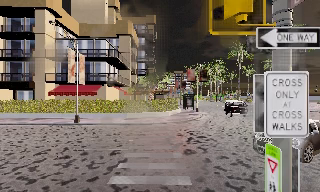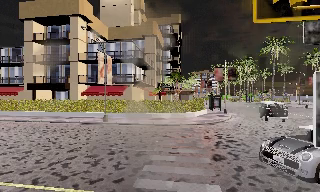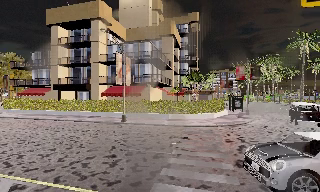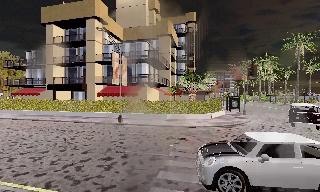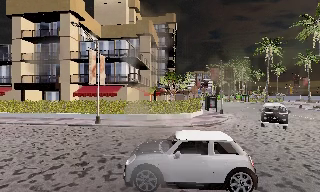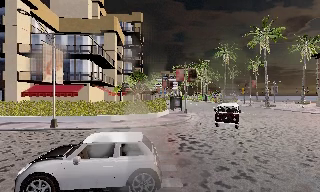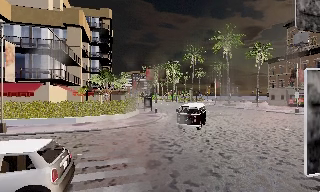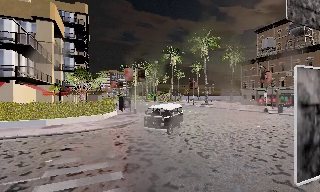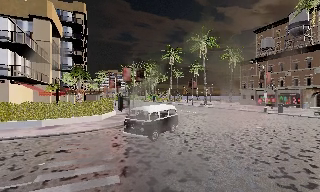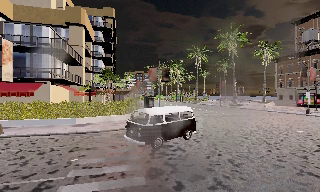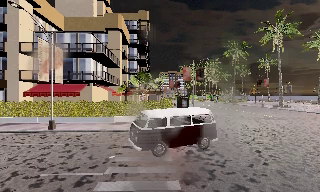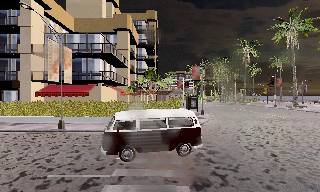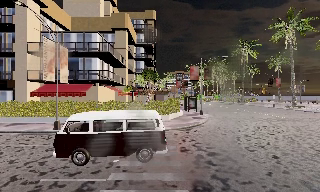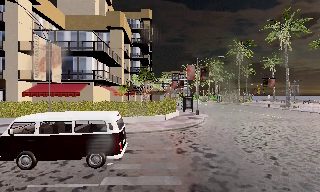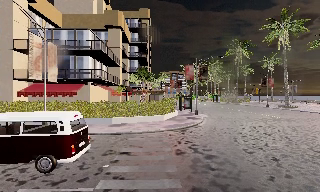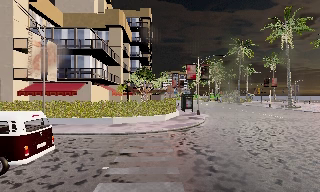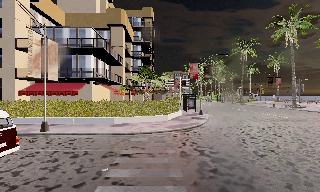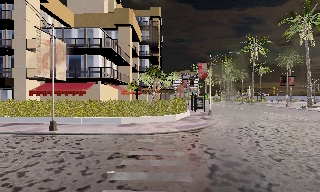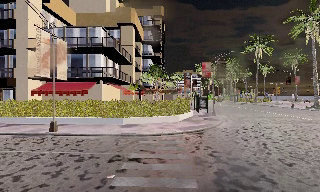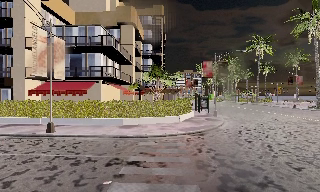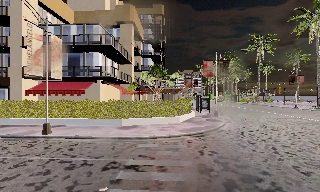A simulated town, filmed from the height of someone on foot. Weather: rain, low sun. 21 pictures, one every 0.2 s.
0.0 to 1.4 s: The camera swings to its right by about 25 degrees, and the scene slides to the left. It travels forward, about 1.5 m, so what stands in front looms larger.
1.4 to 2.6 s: The camera pans to its left, which is counterclockwise from overhead, by about 20 degrees. It travels forward, about 1.5 m, so what stands in front looms larger.
2.6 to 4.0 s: The camera travels forward, about 2 m, so what stands in front looms larger.
The film runs forward here.
